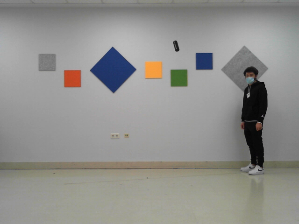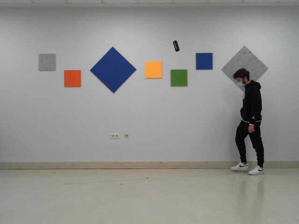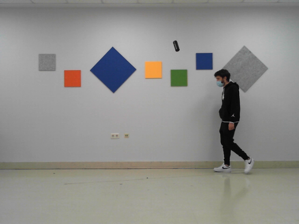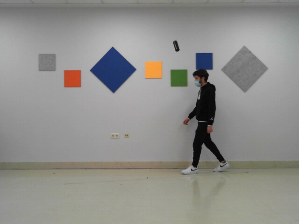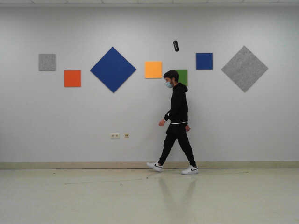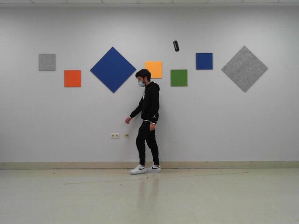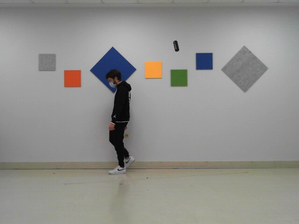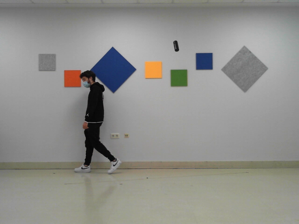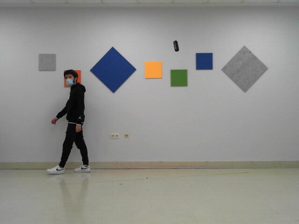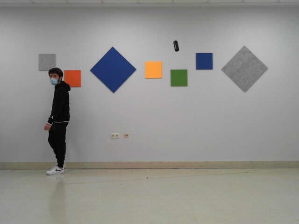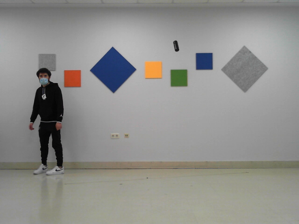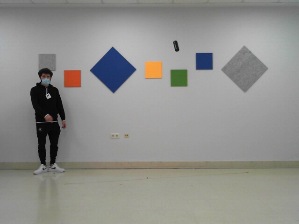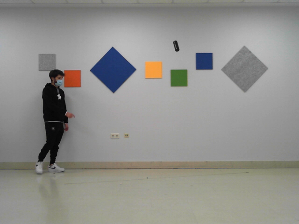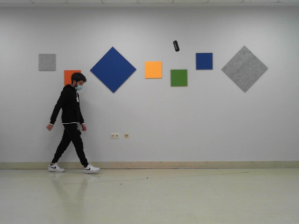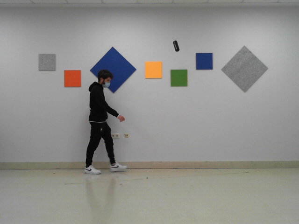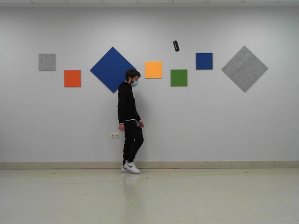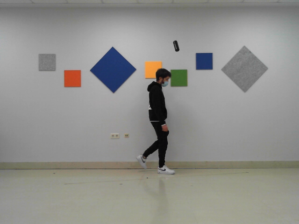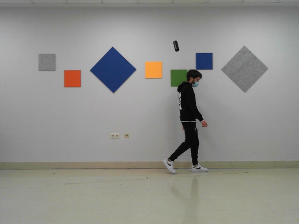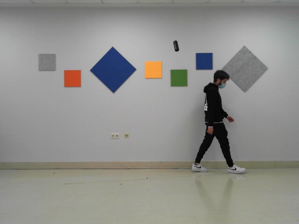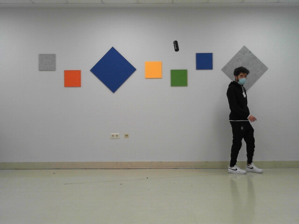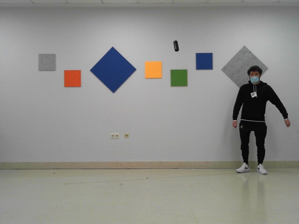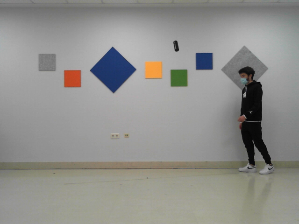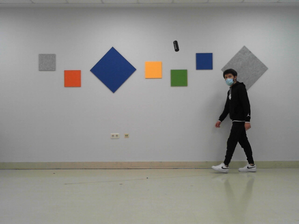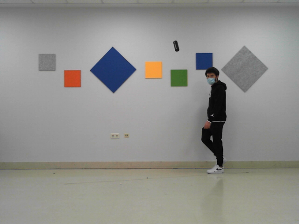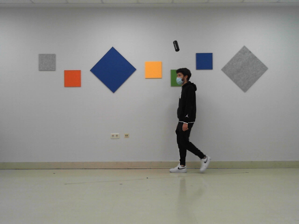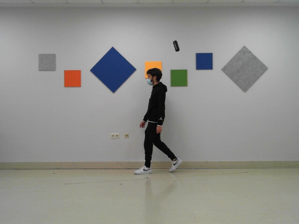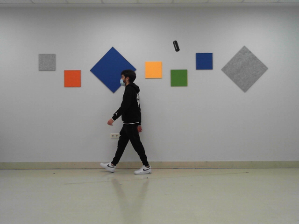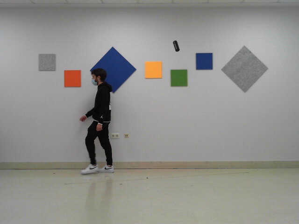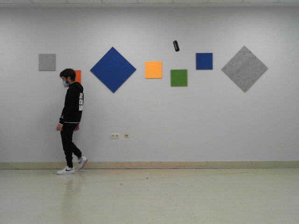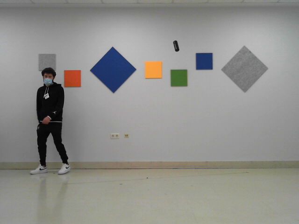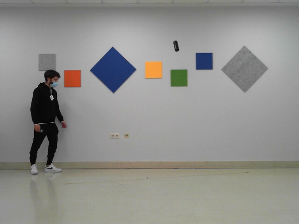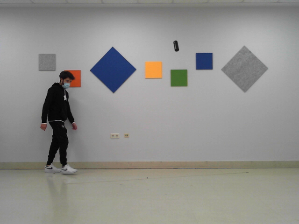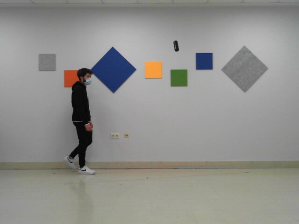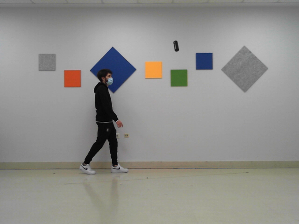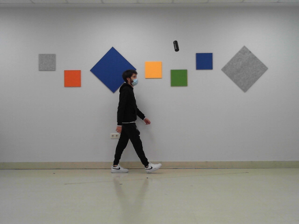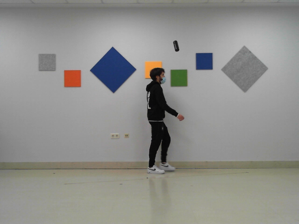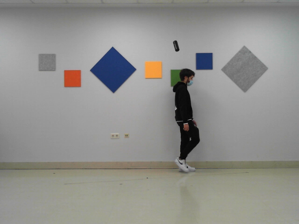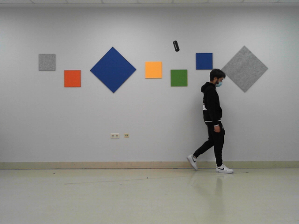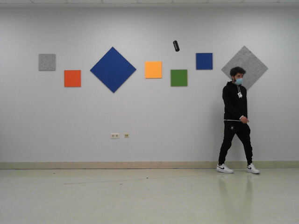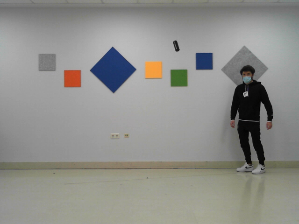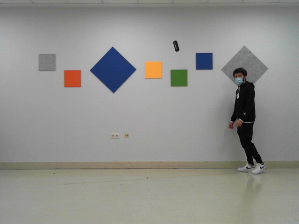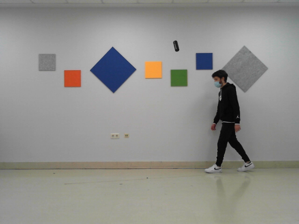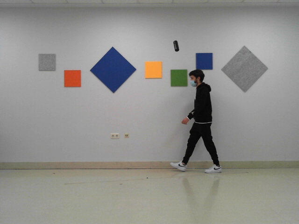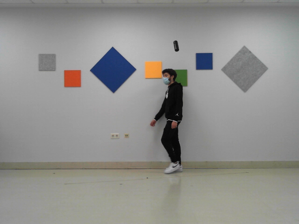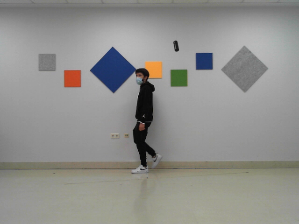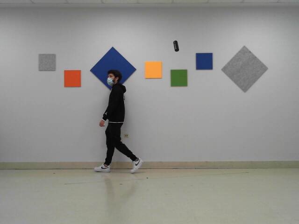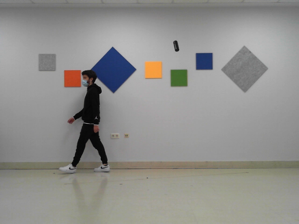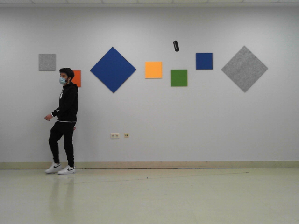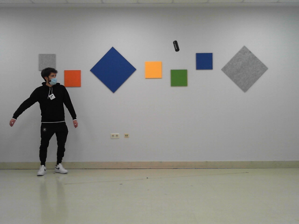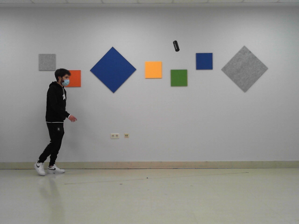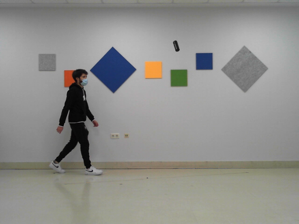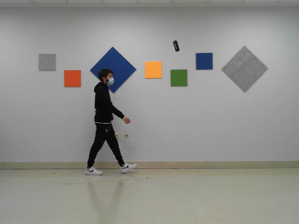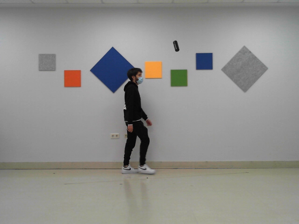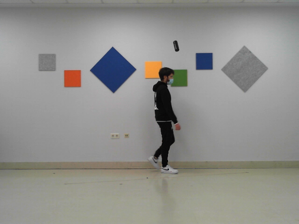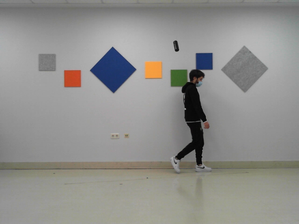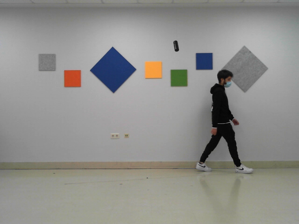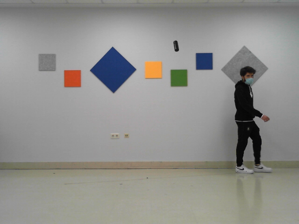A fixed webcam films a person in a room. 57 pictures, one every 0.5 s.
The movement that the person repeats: Walk forward.
